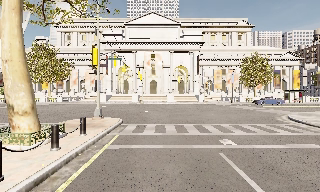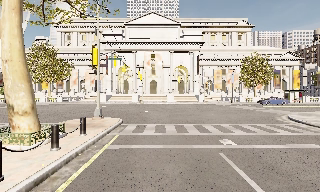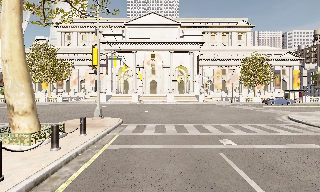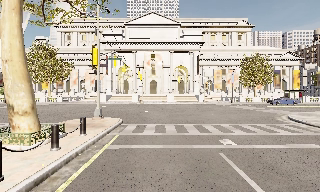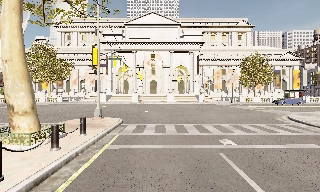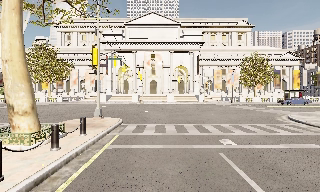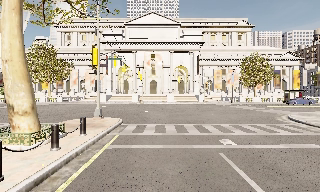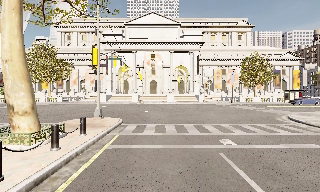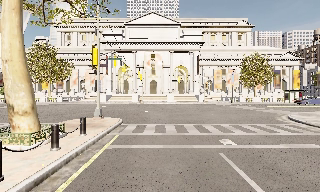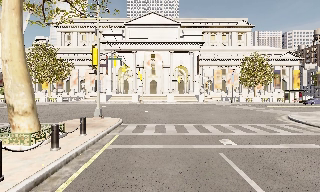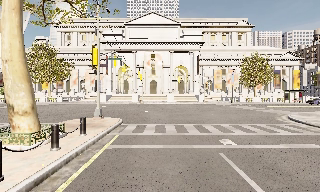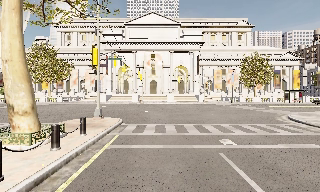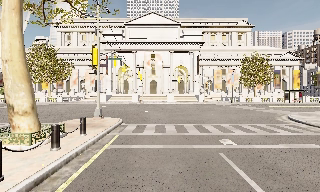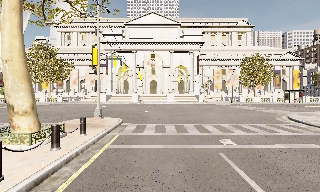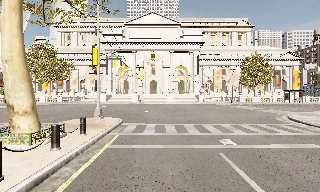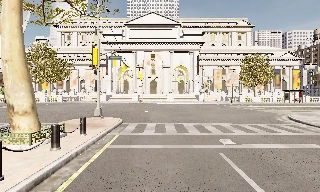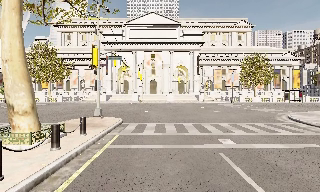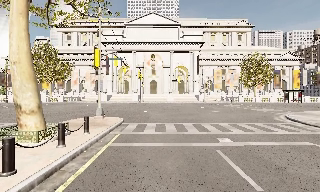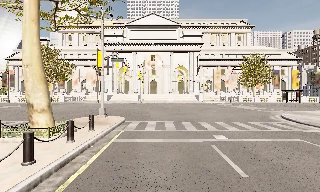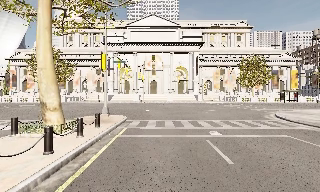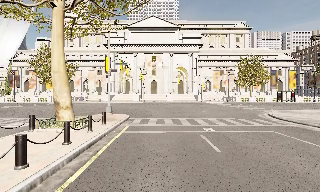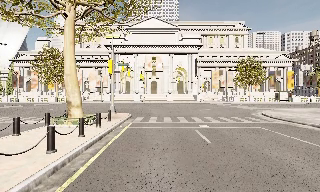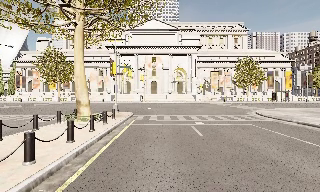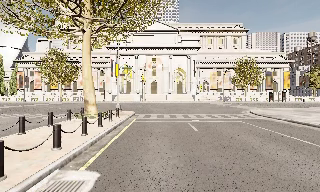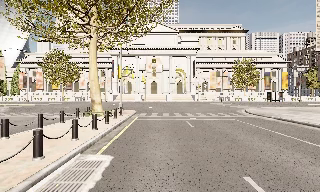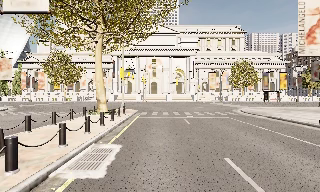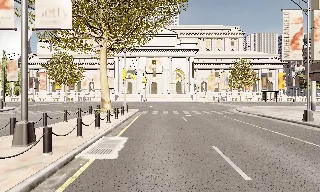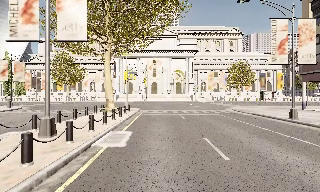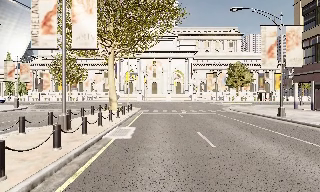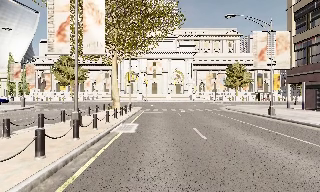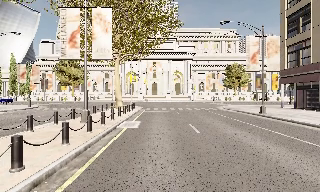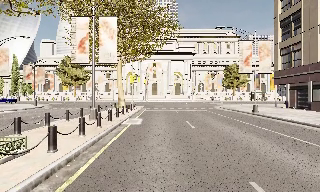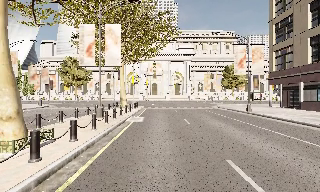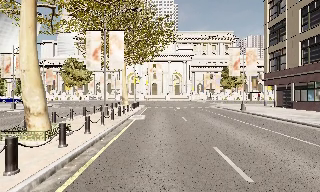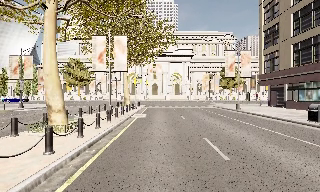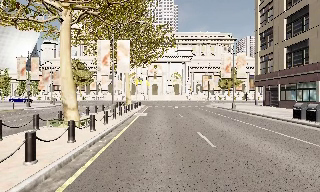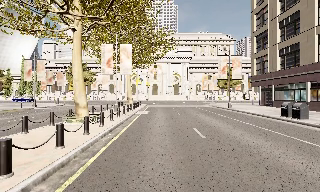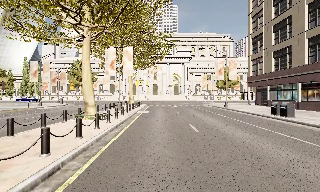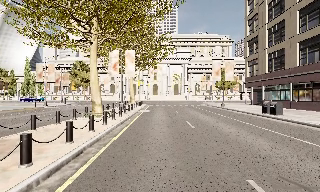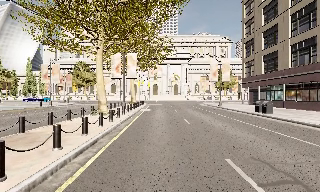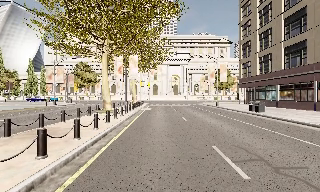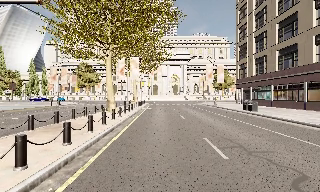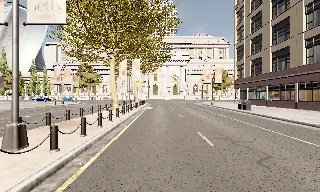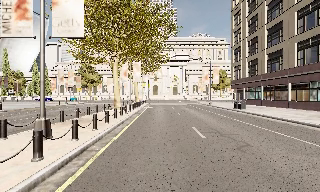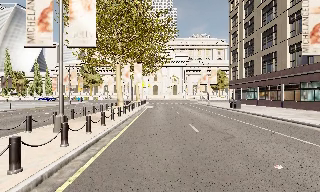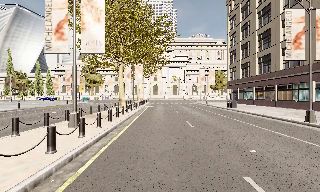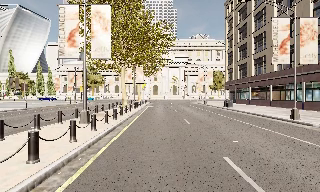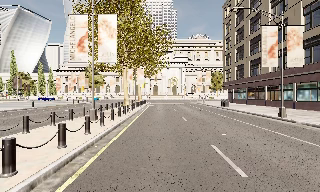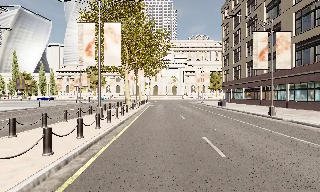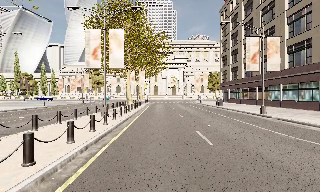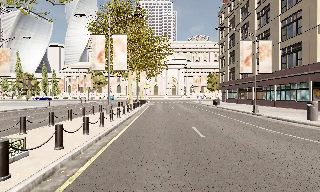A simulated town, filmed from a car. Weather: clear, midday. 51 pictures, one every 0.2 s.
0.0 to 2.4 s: The camera keeps its place and its aim.
2.4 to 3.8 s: The camera travels backward, about 1.5 m, so what stands in front gets smaller. It gains speed.
3.8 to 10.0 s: The camera travels backward, about 30 m, so what stands in front gets smaller.
The film runs backward here.
